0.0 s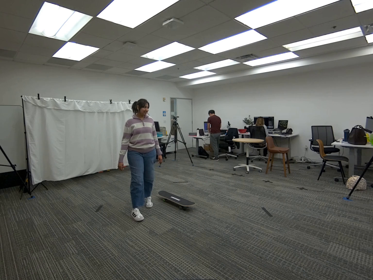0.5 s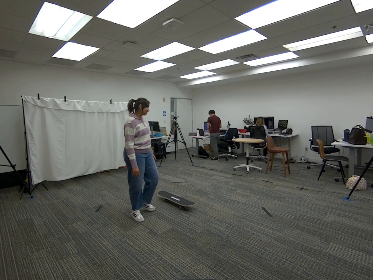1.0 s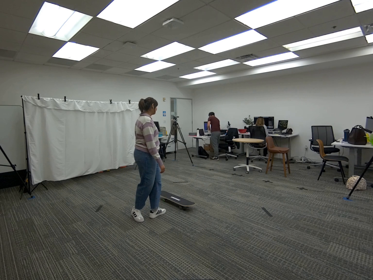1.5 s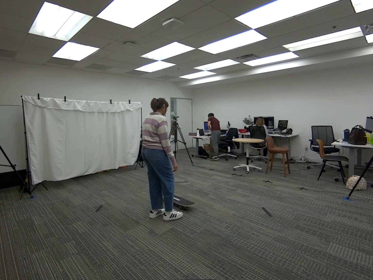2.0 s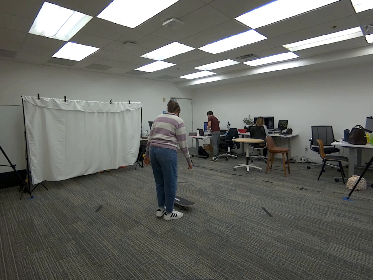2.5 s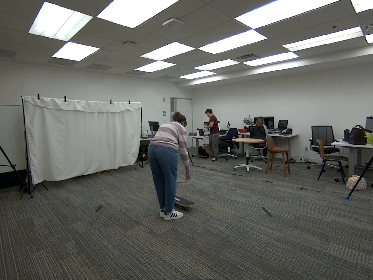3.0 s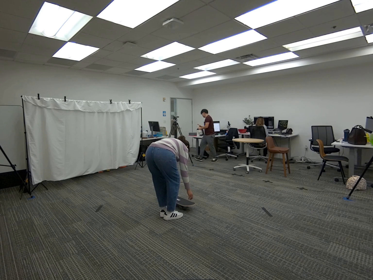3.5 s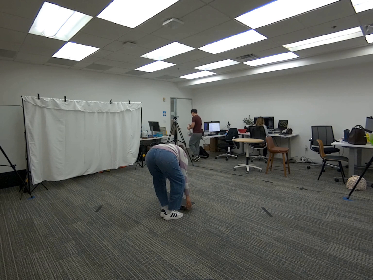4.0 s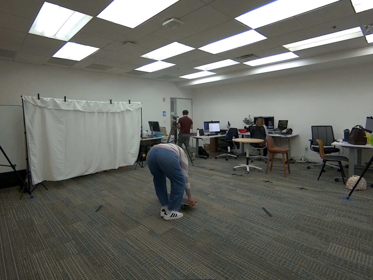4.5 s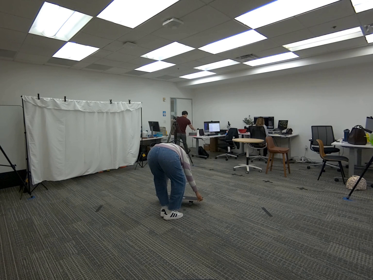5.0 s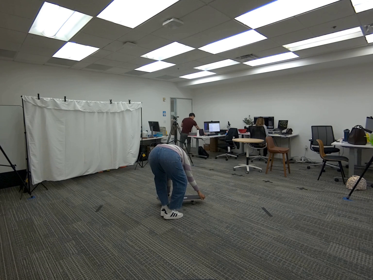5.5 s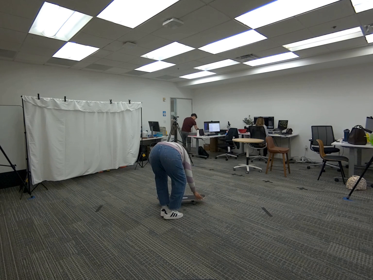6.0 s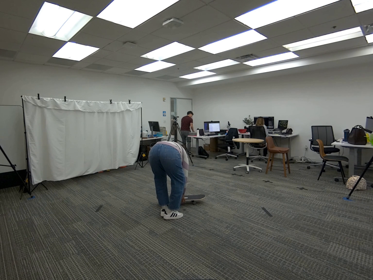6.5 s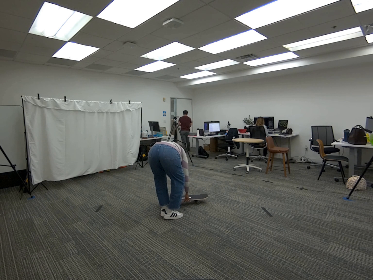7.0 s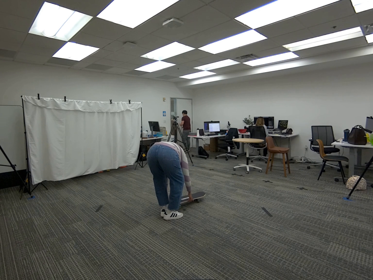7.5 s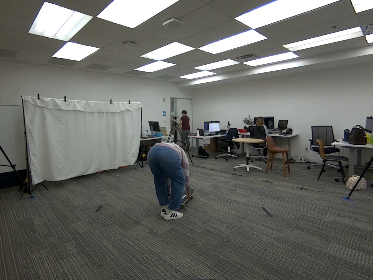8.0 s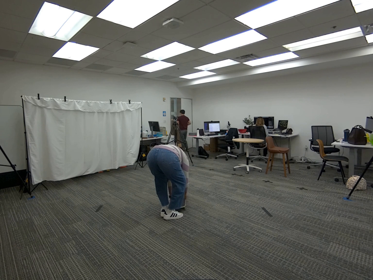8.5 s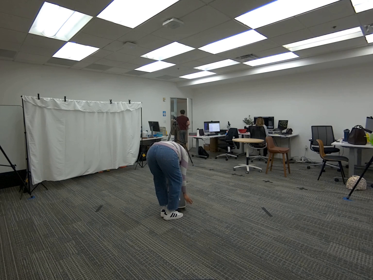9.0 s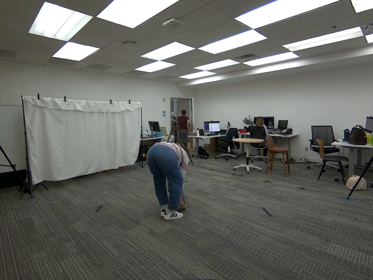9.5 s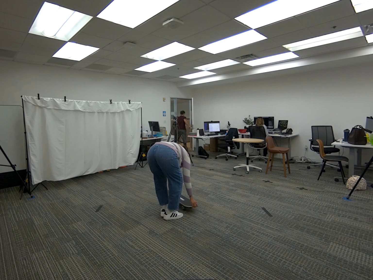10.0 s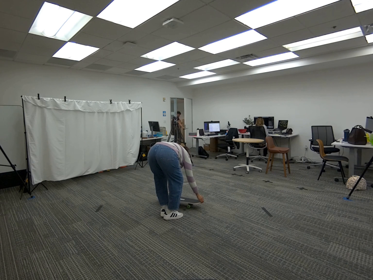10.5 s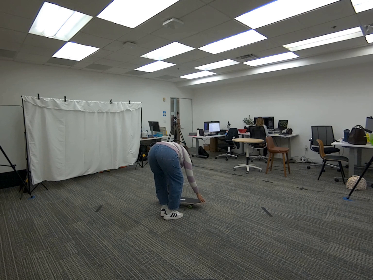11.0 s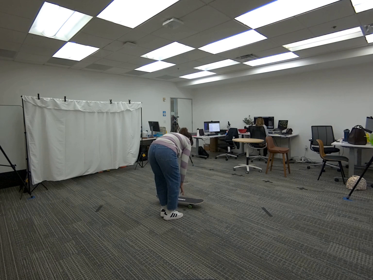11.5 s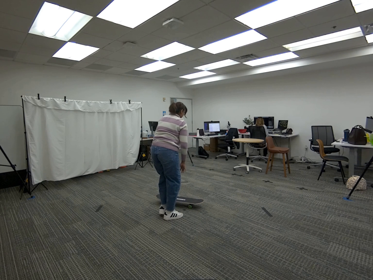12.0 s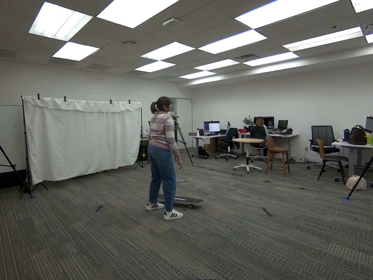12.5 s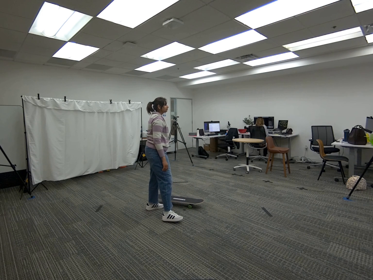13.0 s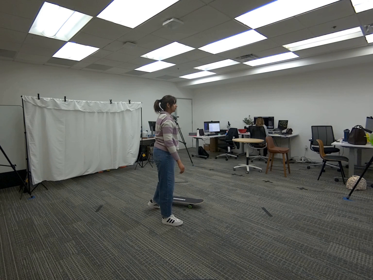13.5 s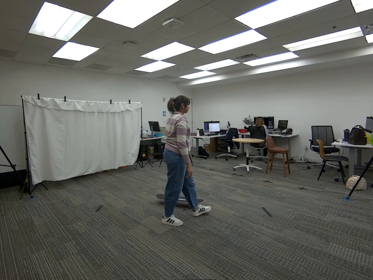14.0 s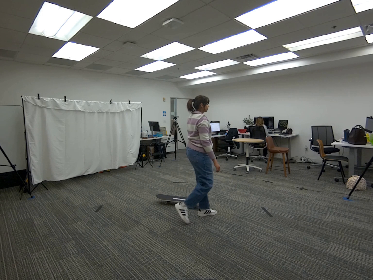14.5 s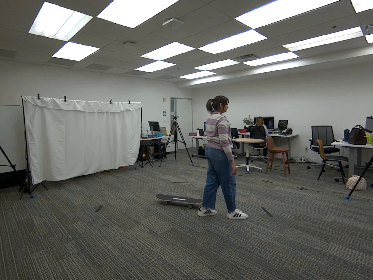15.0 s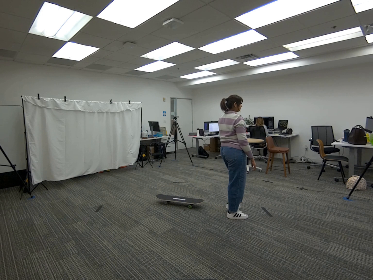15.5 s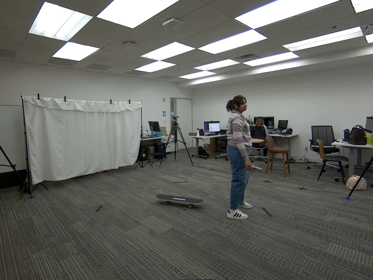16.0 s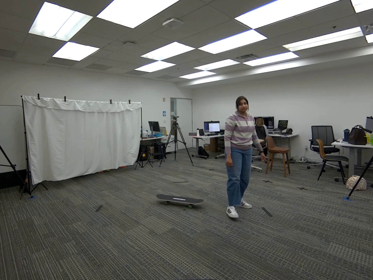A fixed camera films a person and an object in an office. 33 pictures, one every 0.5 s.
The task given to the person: Walk to the skateboard on the ground. Use your hands to rotate the skateboard on the ground within the bounding area.
